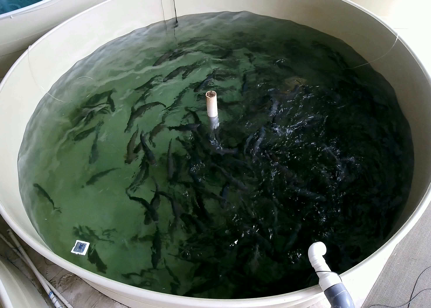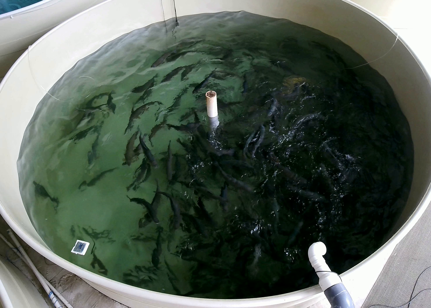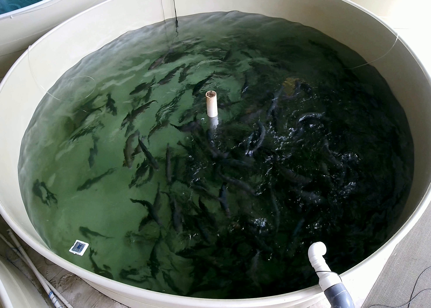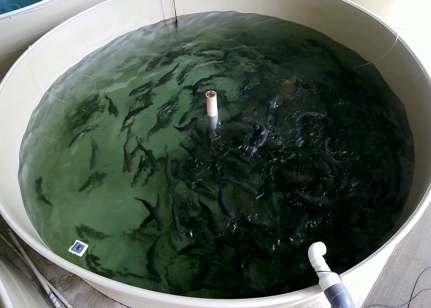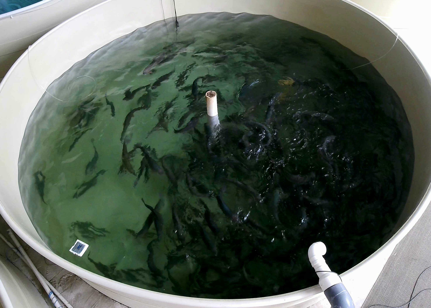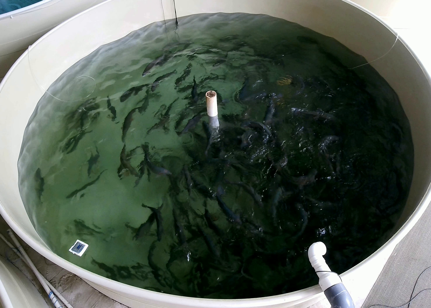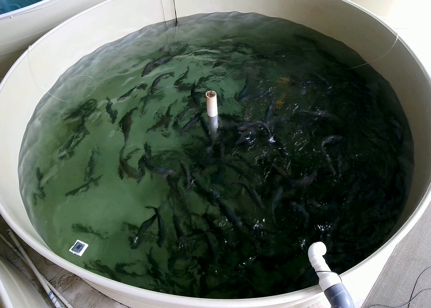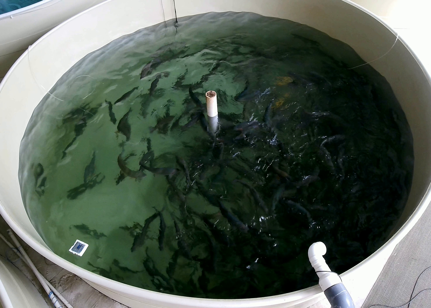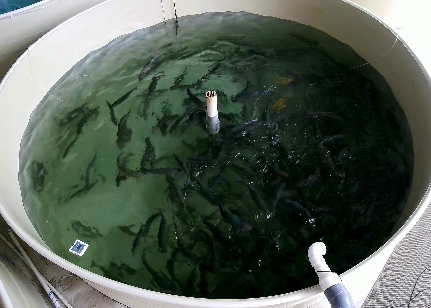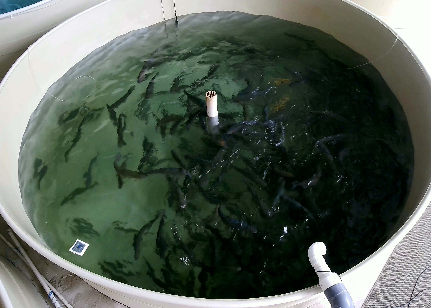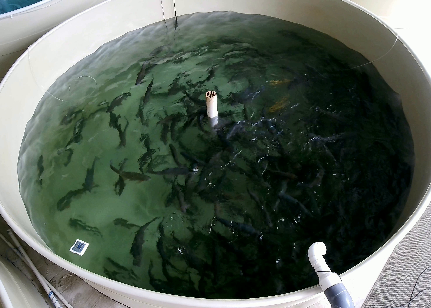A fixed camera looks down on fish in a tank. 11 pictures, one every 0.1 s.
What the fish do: Foraging.
